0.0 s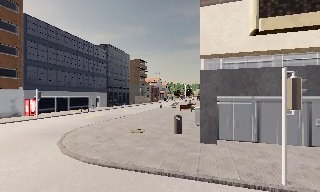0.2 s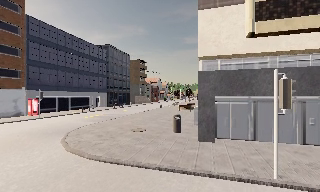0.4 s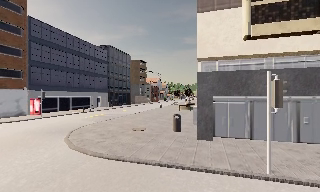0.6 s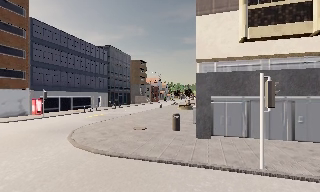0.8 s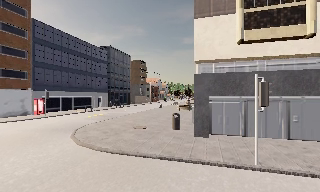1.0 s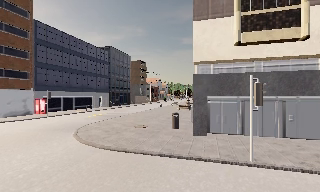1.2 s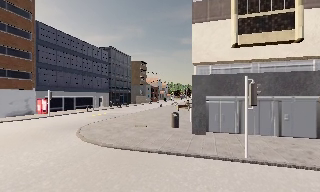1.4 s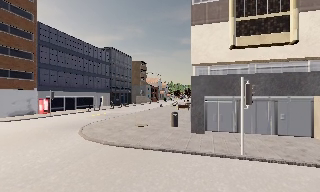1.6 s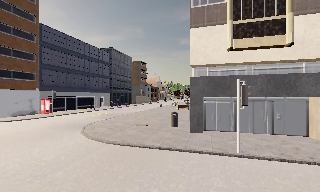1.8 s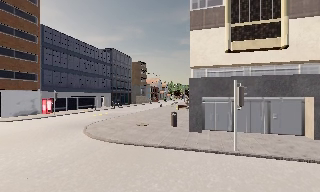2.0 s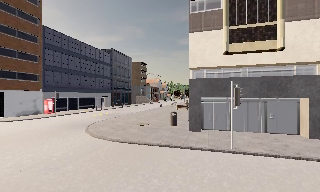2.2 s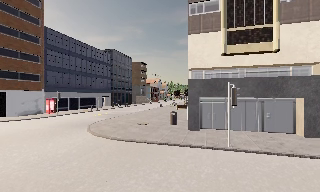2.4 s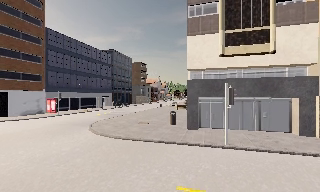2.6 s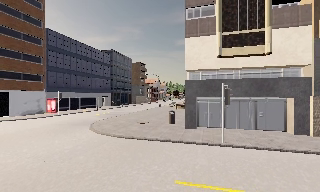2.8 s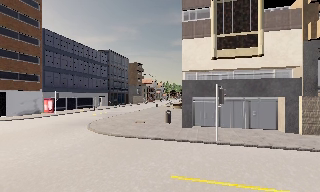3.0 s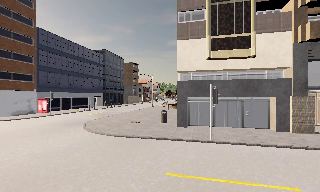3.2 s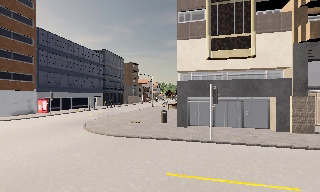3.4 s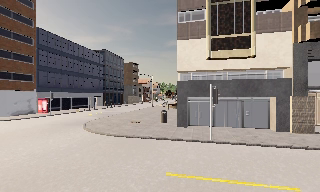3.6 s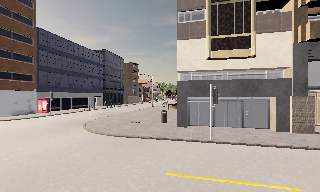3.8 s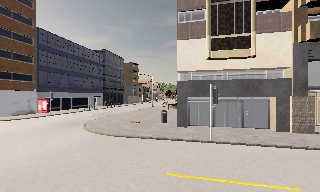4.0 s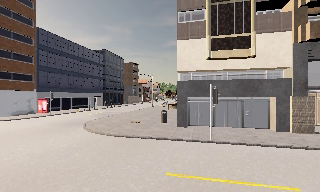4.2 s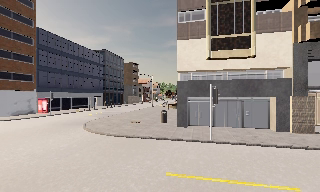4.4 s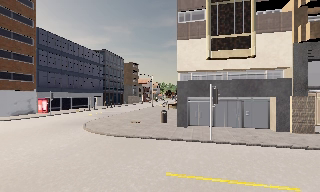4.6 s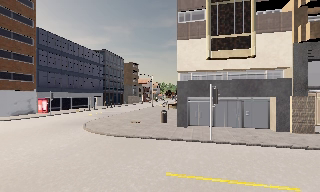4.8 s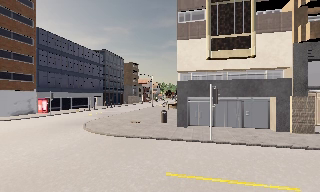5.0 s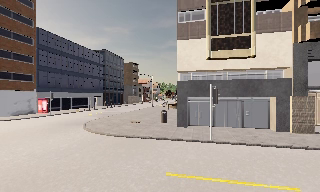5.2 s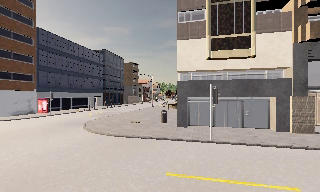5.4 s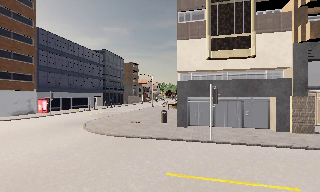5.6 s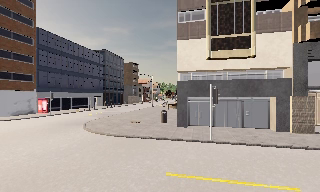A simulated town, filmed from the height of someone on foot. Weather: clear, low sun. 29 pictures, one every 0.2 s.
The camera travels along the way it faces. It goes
backward.
0.0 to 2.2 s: The camera travels backward, about 3.5 m, so what stands in front gets smaller.
2.2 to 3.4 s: The camera travels backward, about 1 m, so what stands in front gets smaller. It loses speed.
3.4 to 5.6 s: The camera keeps its place and its aim.
The film runs backward here.
